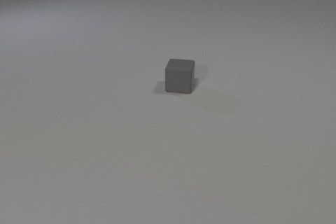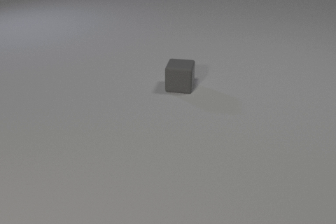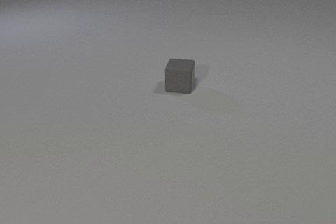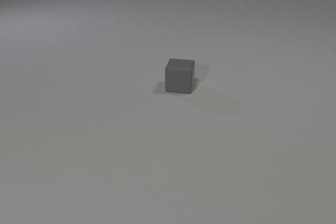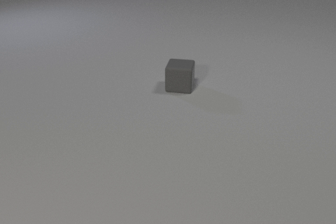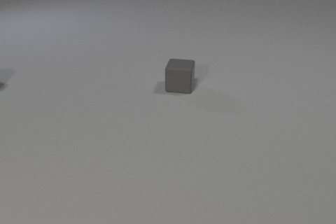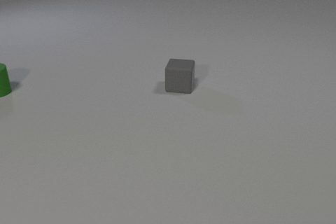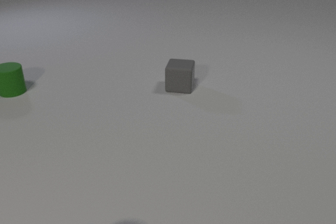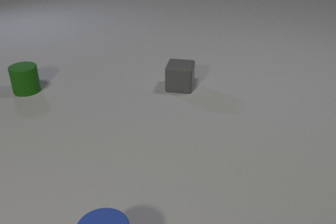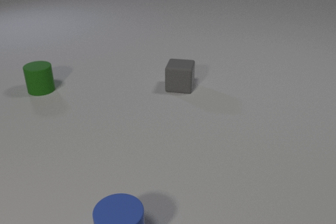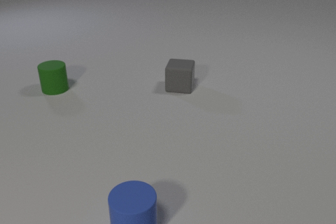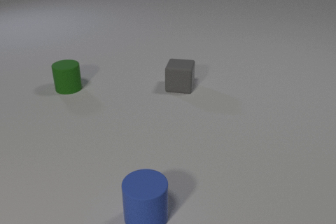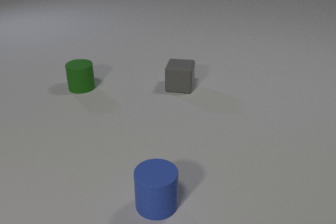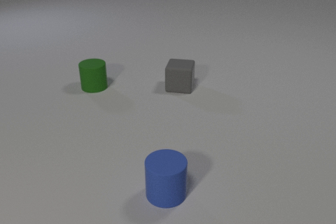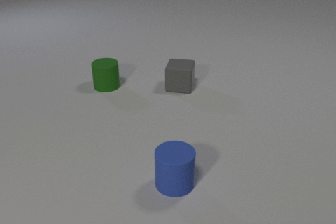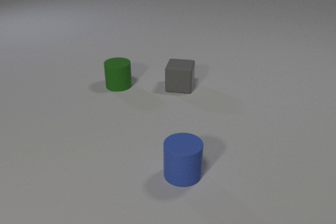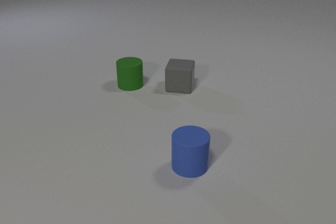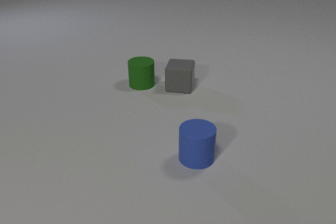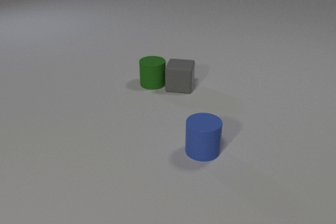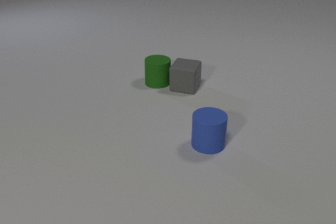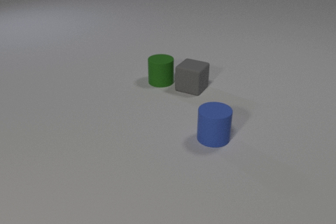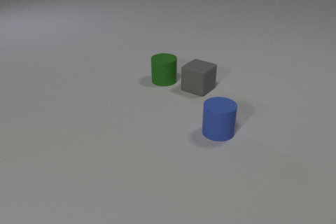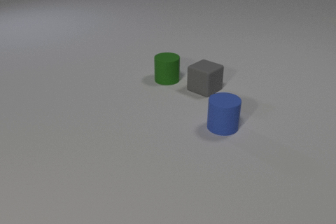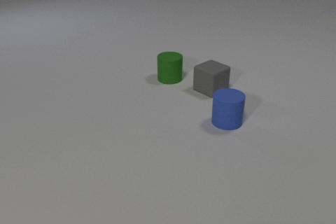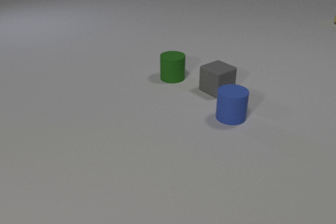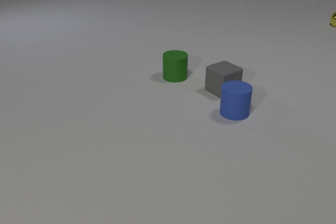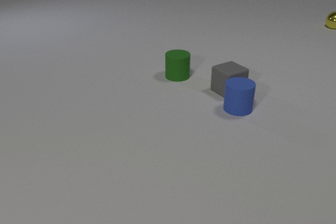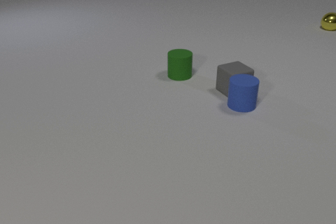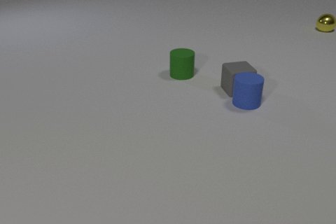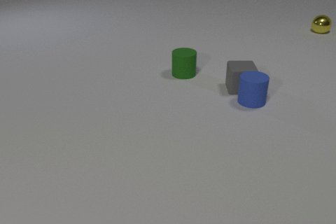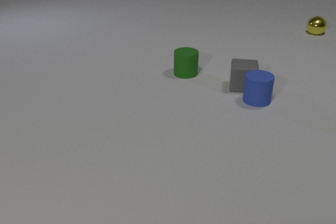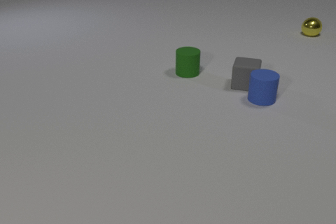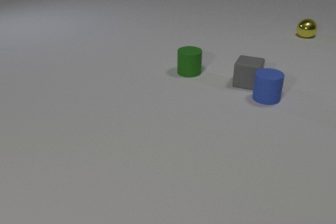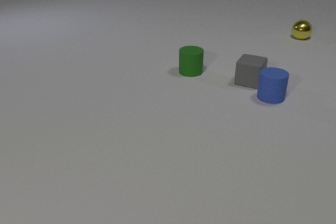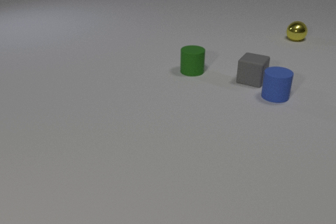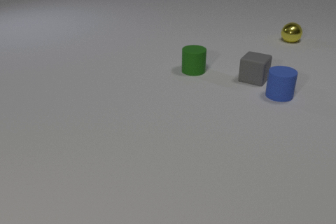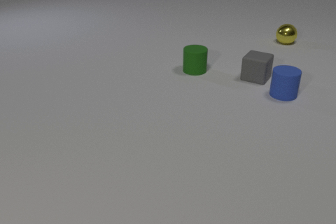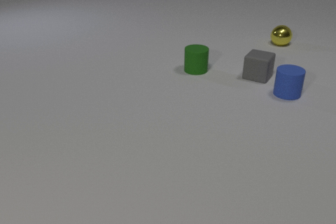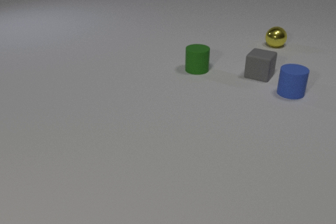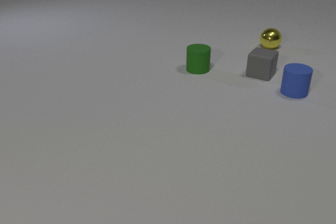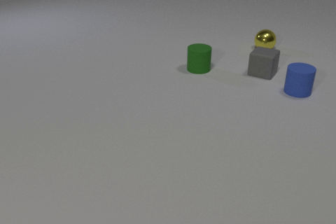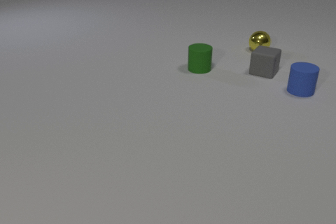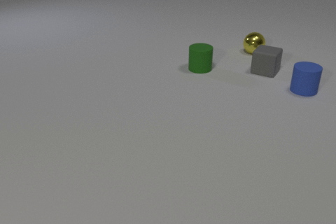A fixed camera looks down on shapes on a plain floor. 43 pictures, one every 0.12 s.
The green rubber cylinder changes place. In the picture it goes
to the right.
The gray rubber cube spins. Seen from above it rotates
clockwise.
0.00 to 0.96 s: The green rubber cylinder comes in at the left edge, slides to the right. The blue rubber cylinder comes in at the bottom edge, slides away from the camera and to the right.
0.96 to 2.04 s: The green rubber cylinder slides to the right. The blue rubber cylinder slides away from the camera and to the right.
2.04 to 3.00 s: The green rubber cylinder slides to the right and away from the camera. The gray rubber cube slides to the right, spins clockwise seen from above by about 45 degrees, its near face sliding to the left. The yellow metal sphere comes in at the right edge, rolls toward the camera and to the left. The blue rubber cylinder slides away from the camera and to the right. The green rubber cylinder and the gray rubber cube collide.
3.00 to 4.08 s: The green rubber cylinder slides to the right and away from the camera. The gray rubber cube slides away from the camera and to the right, spins clockwise seen from above by about 60 degrees, its near face sliding to the left. The yellow metal sphere rolls toward the camera and to the left. The blue rubber cylinder slides away from the camera and to the right. The gray rubber cube and the blue rubber cylinder collide.
4.08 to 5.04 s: The green rubber cylinder slides to the right and away from the camera. The gray rubber cube slides away from the camera and to the right. The yellow metal sphere rolls toward the camera and to the left. The blue rubber cylinder slides to the right and away from the camera.
How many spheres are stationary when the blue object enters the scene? 0.
What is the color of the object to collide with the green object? gray.
What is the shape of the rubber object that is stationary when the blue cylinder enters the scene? cube.
